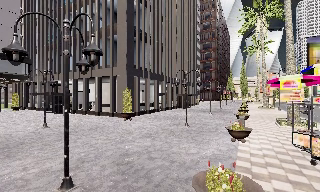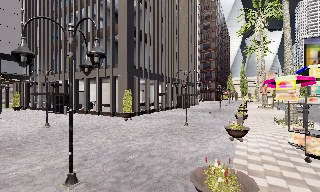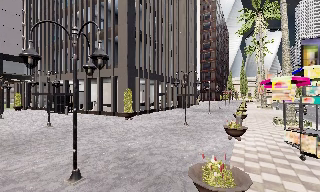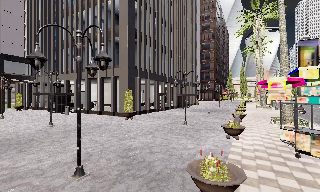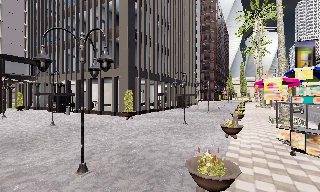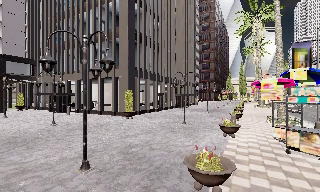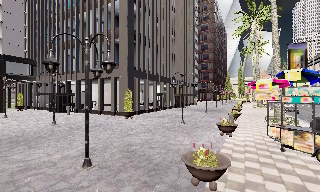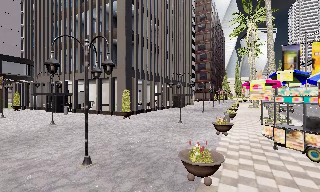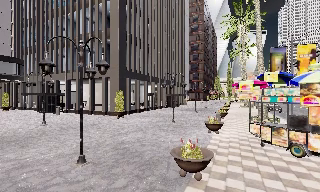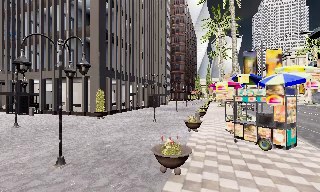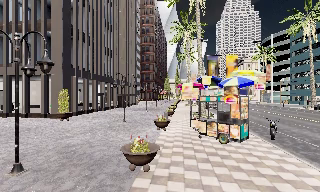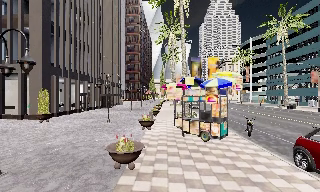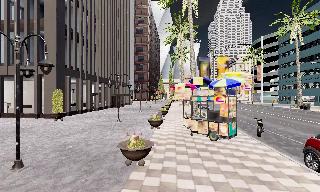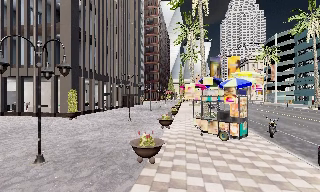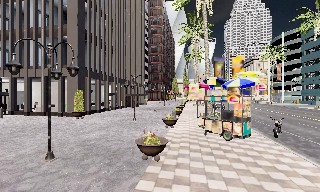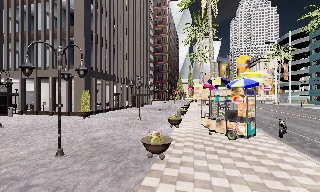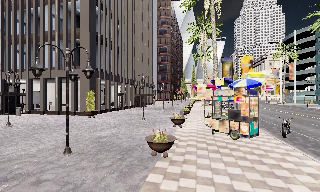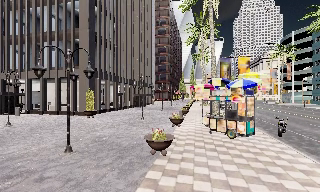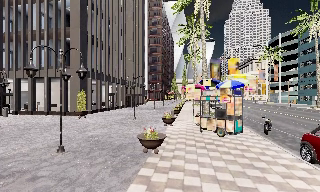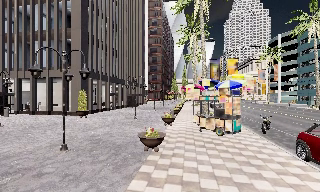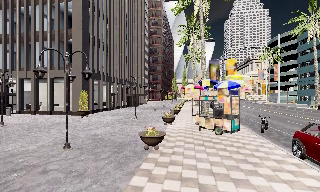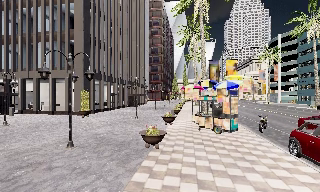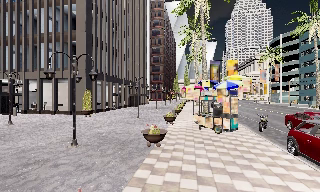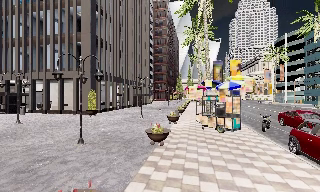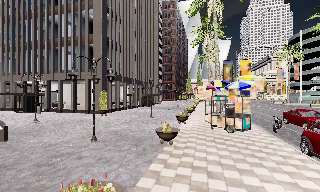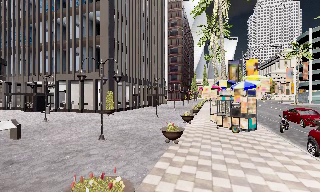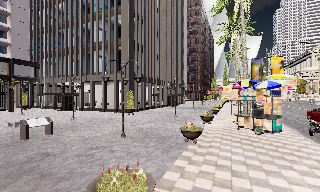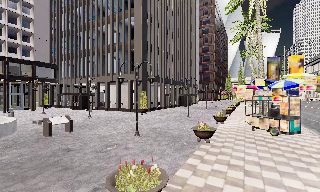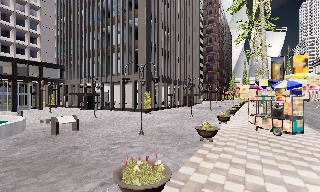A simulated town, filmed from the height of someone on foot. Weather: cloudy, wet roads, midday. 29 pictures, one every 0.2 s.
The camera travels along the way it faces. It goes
backward.
0.0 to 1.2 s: The camera travels backward, about 1.5 m, so what stands in front gets smaller.
1.2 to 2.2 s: The camera swings to its right by about 25 degrees, and the scene slides to the left. It travels backward, about 1 m, so what stands in front gets smaller.
2.2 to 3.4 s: The camera pans to its left, which is counterclockwise from overhead, by about 10 degrees. It travels backward, about 1 m, so what stands in front gets smaller.
3.4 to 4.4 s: The camera travels backward, about 1 m, so what stands in front gets smaller.
4.4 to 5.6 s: The camera pans to its left, which is counterclockwise from overhead, by about 20 degrees. It travels backward, about 1.5 m, so what stands in front gets smaller.
The film runs backward here.
